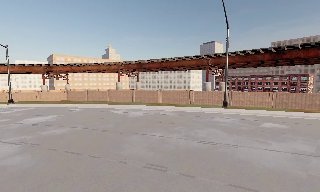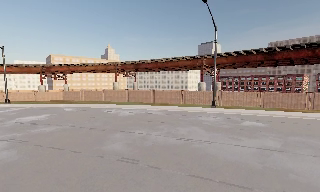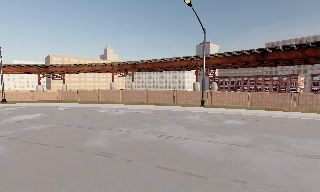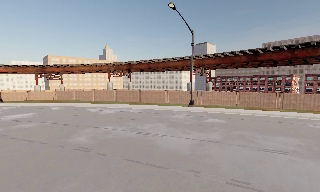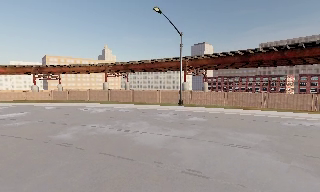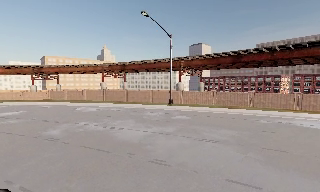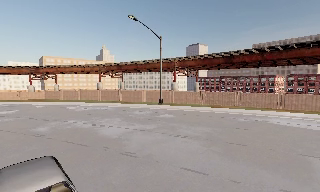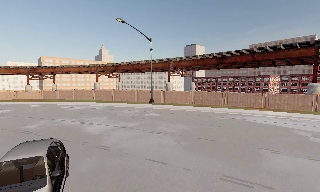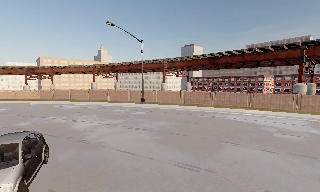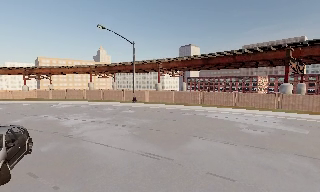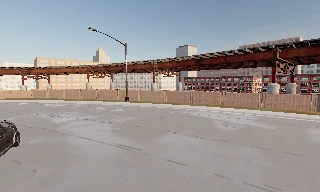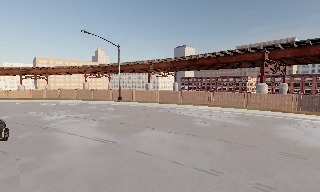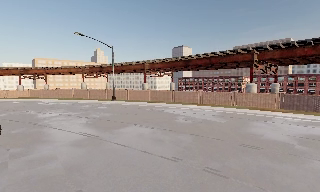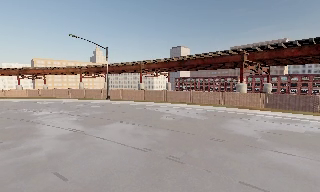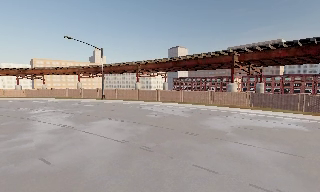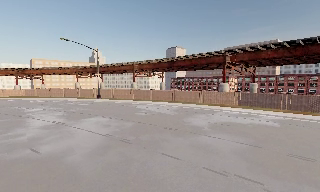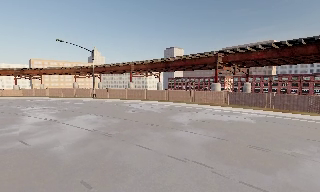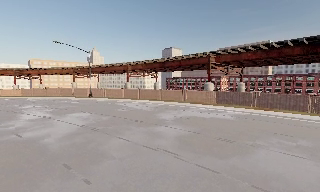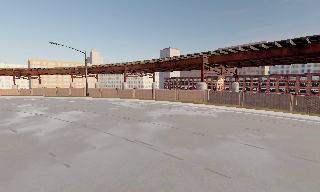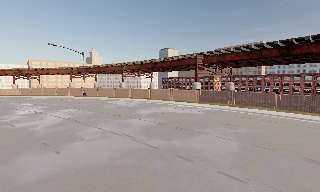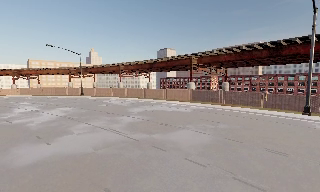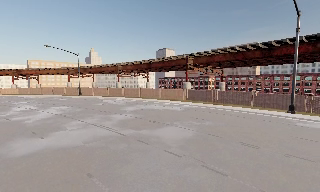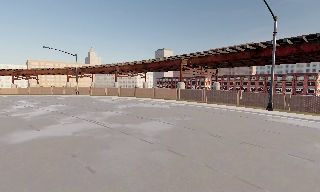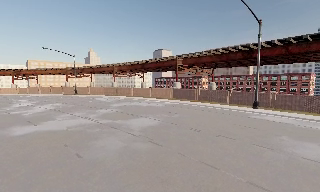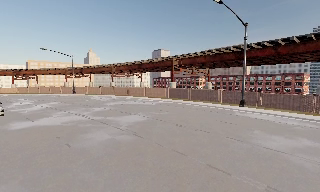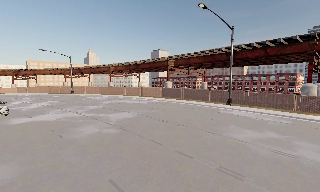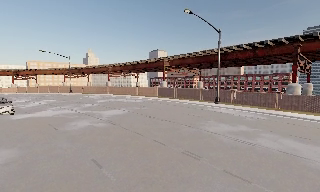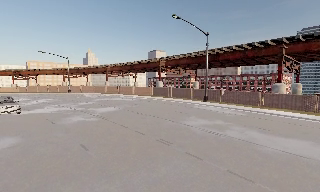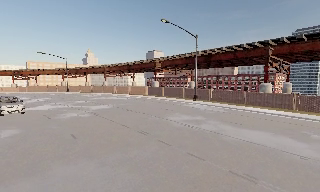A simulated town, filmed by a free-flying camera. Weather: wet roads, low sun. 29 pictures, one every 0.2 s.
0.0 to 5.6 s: The camera travels to its right and backward, about 45 m, so close, fixed things drift to the left.
The film runs forward here.
